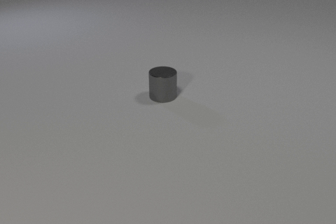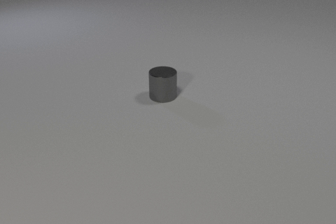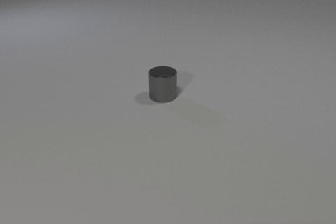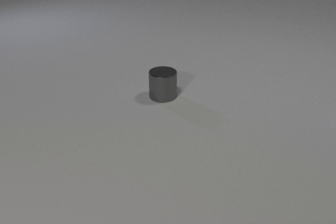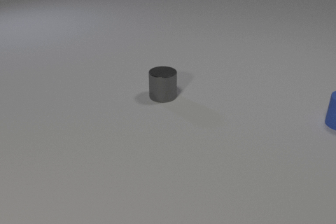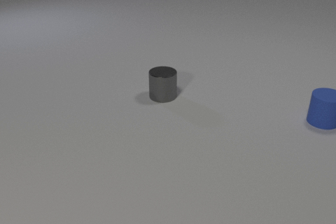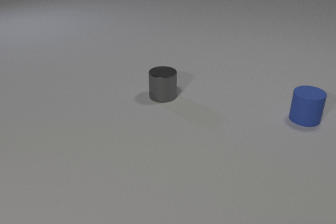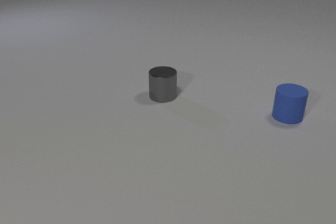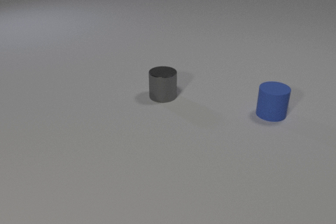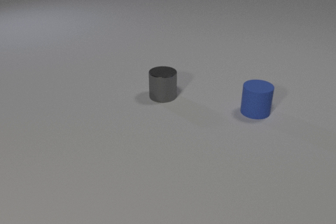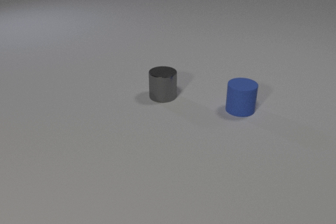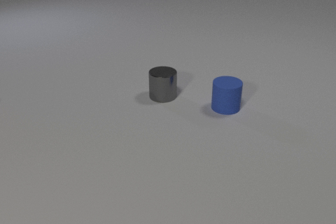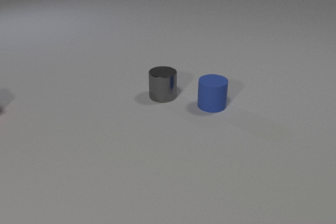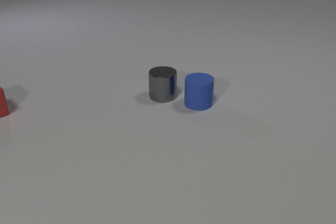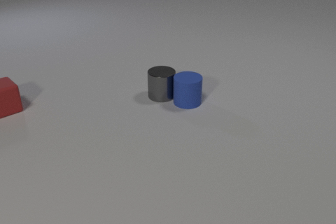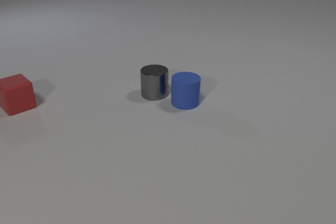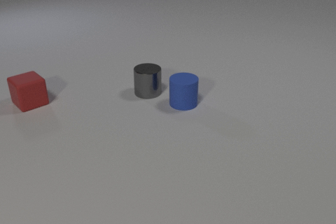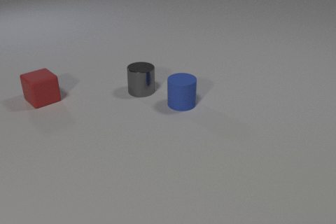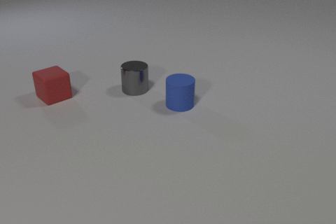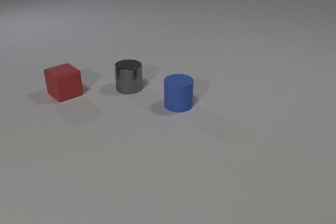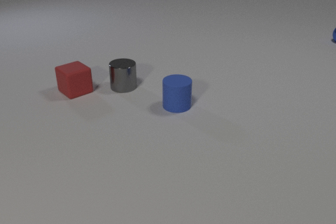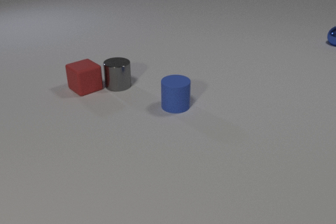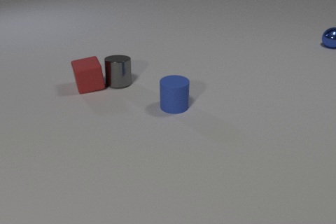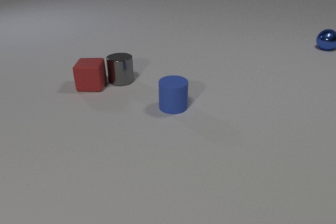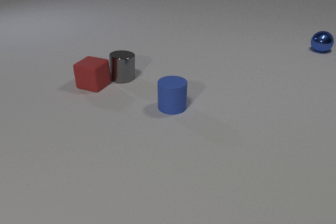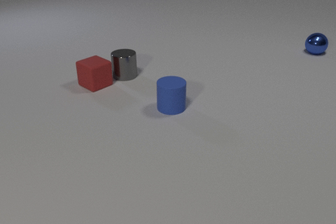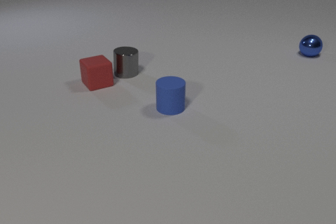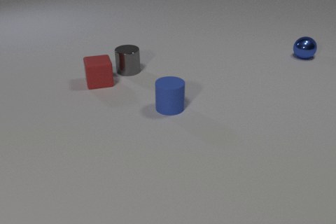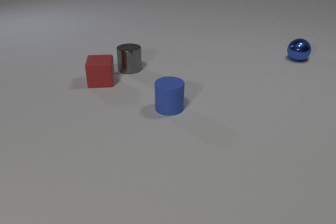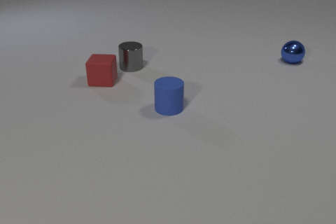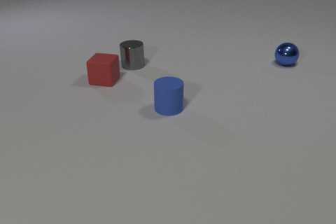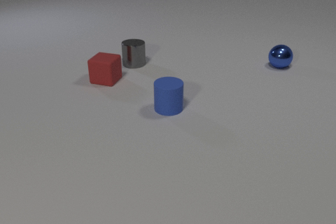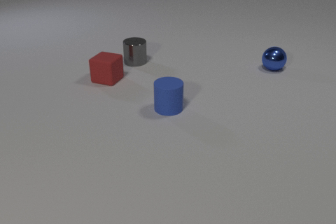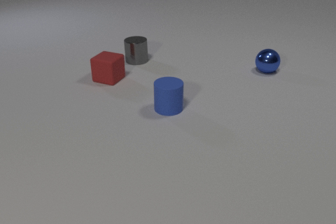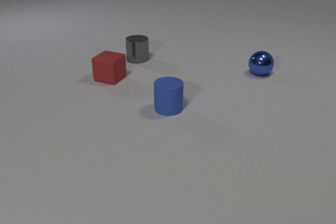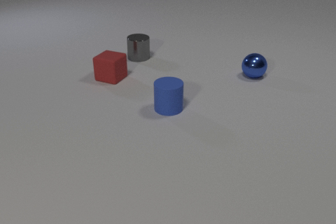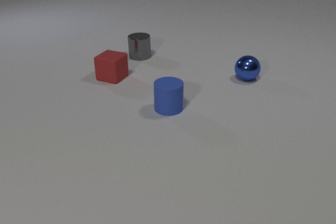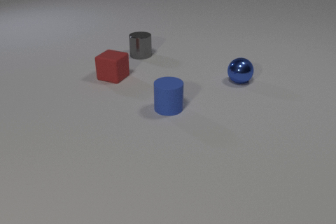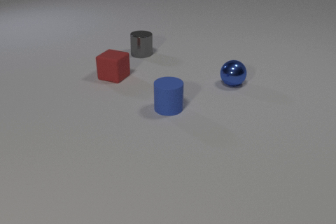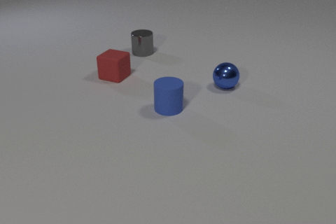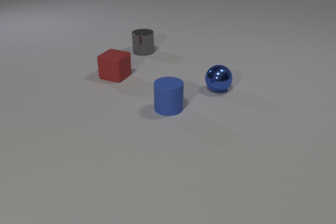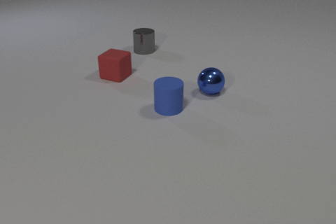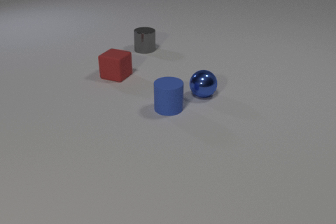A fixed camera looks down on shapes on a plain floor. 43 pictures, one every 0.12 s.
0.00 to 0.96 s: The blue rubber cylinder comes in at the right edge, slides to the left.
0.96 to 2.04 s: The blue rubber cylinder slides to the left. The gray metal cylinder slides to the left and away from the camera. The red rubber cube comes in at the left edge, slides to the right. The blue rubber cylinder and the gray metal cylinder collide.
2.04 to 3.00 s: The blue rubber cylinder slides to the left and toward the camera. The gray metal cylinder slides away from the camera and to the left. The blue metal sphere comes in at the right edge, rolls toward the camera and to the left. The red rubber cube slides to the right and away from the camera, spins so that its near face slides to the left, clockwise seen from above. The gray metal cylinder and the red rubber cube collide.
3.00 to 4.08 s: The gray metal cylinder slides away from the camera. The blue metal sphere rolls toward the camera and to the left. The red rubber cube slides to the right and away from the camera, spins clockwise seen from above by about 75 degrees, its near face sliding to the left.
4.08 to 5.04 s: The gray metal cylinder slides away from the camera. The blue metal sphere rolls toward the camera and to the left. The red rubber cube slides to the right and away from the camera.
How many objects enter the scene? 3.
Are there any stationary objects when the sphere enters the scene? no.
What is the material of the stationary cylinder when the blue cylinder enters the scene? metal.
